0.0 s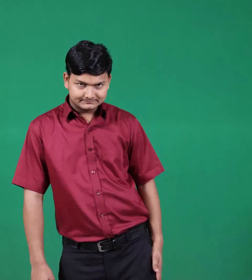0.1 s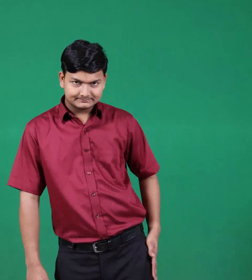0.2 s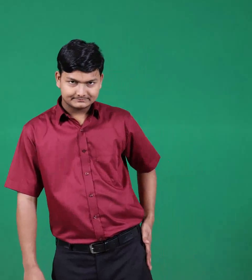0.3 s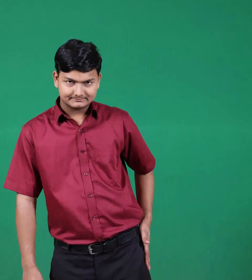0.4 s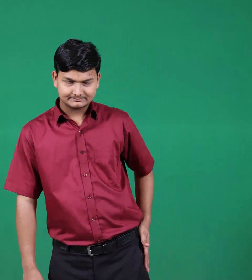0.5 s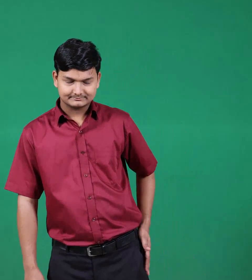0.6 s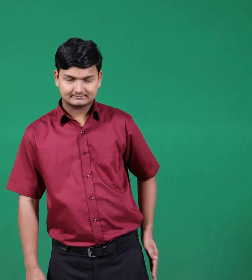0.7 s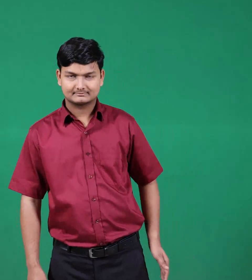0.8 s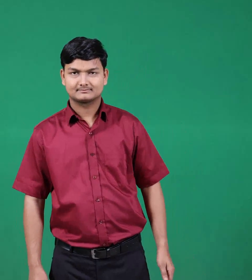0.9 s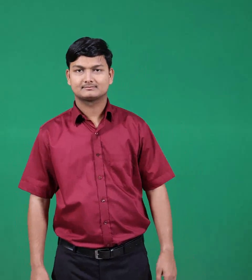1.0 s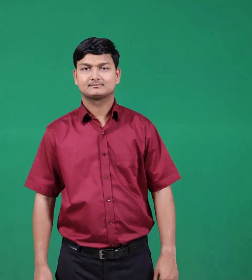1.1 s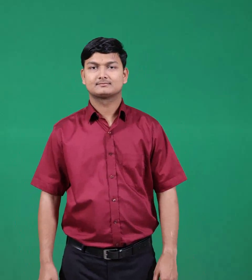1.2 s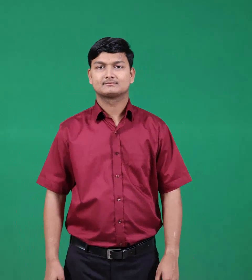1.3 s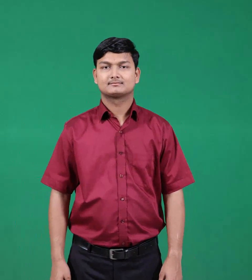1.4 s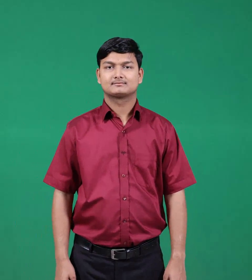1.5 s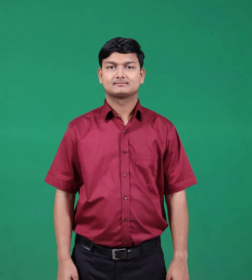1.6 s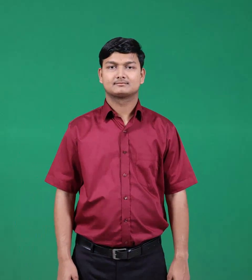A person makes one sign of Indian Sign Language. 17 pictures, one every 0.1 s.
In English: hip
